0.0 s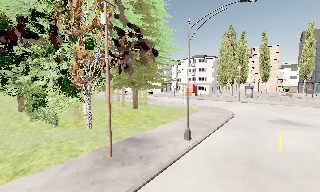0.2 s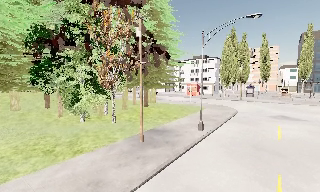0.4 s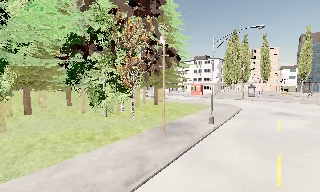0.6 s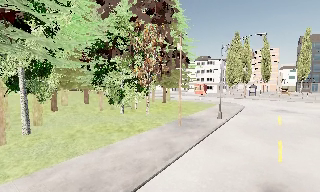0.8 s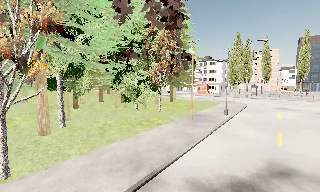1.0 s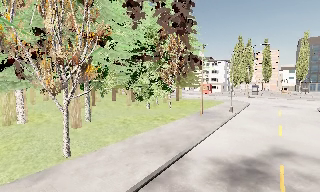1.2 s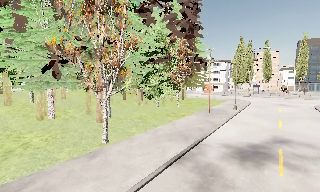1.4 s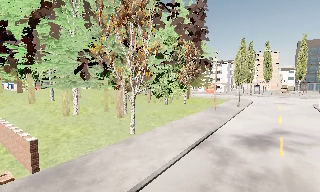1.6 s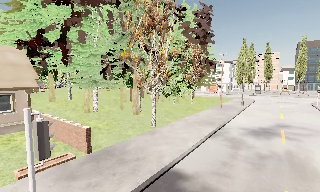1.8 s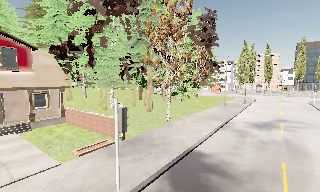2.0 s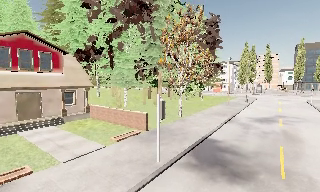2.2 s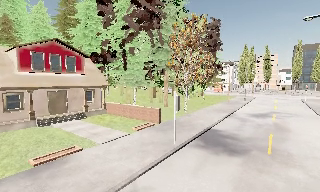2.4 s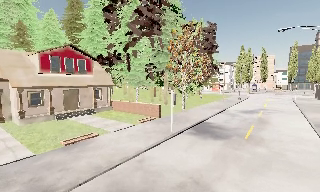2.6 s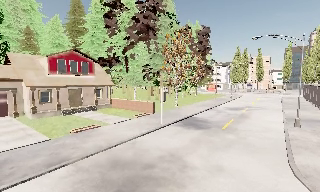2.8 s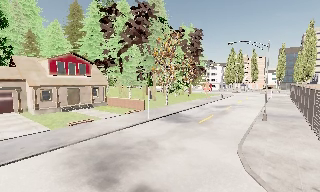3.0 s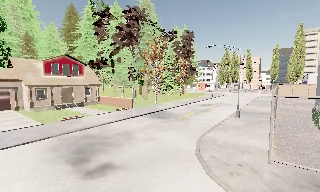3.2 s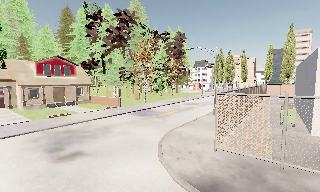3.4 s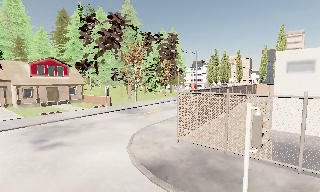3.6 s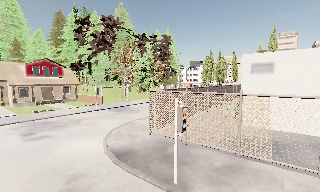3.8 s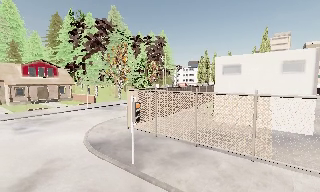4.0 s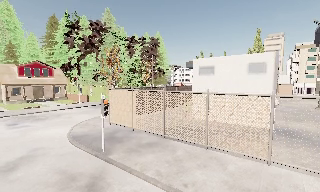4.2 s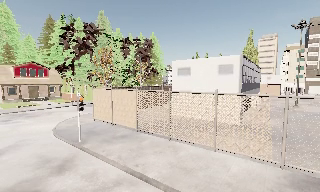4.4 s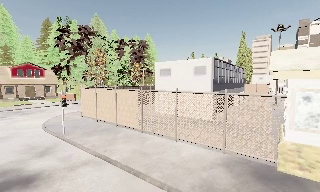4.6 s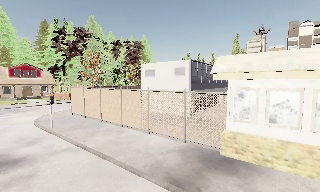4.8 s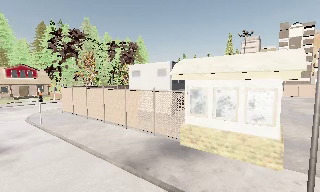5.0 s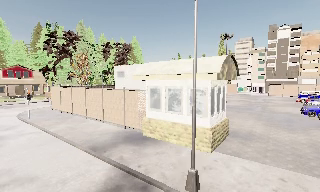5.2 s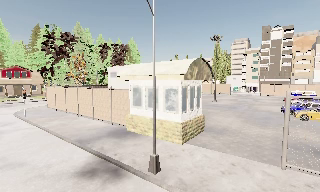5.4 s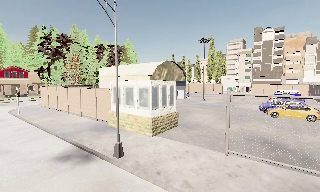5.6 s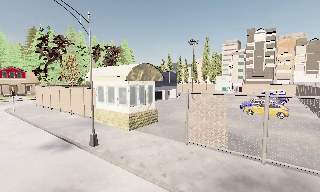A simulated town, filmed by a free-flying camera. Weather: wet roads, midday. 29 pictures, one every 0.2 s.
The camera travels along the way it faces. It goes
backward.
0.0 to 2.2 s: The camera travels backward and to its left, about 25 m, so what stands in front gets smaller.
2.2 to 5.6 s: The camera travels to its right and backward, about 40 m, so close, fixed things drift to the left.
The film runs backward here.
